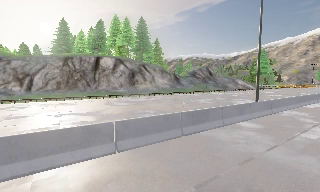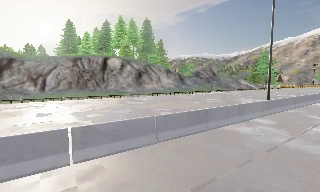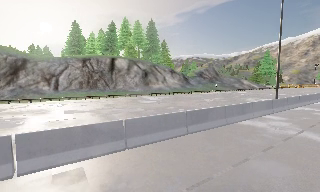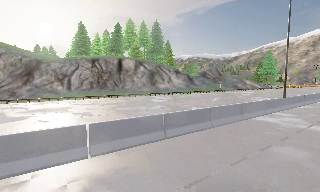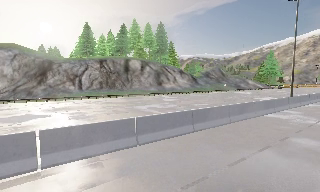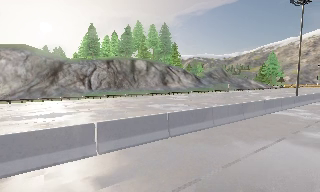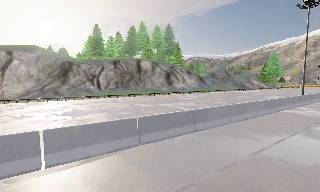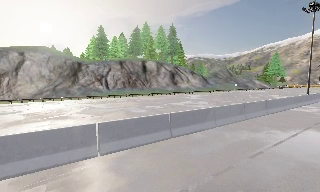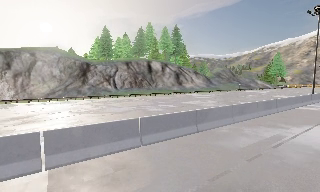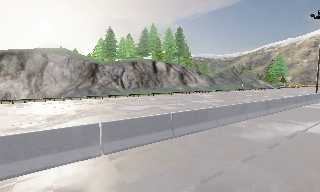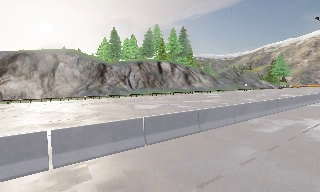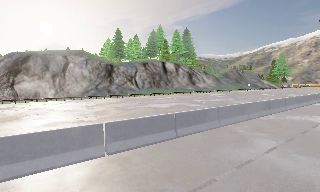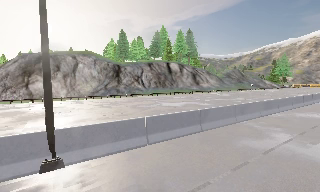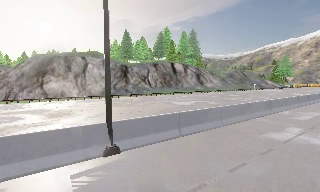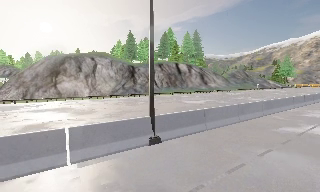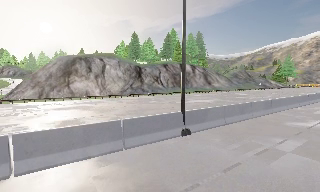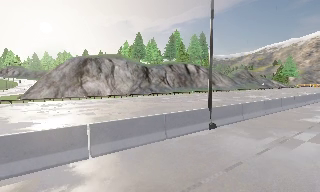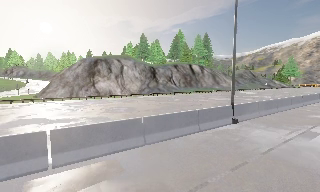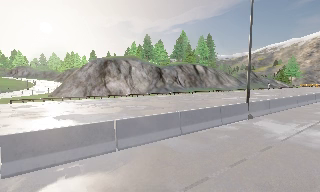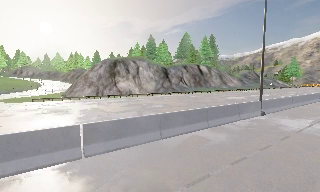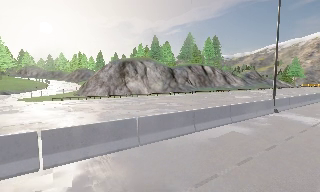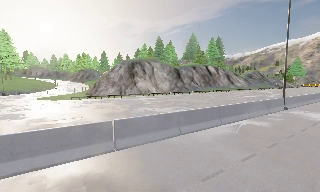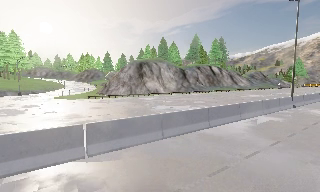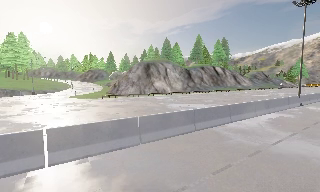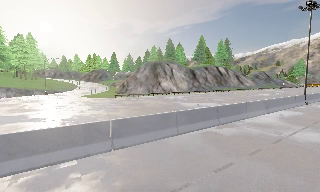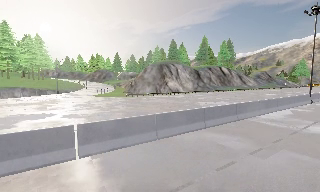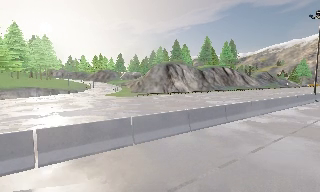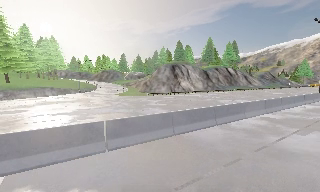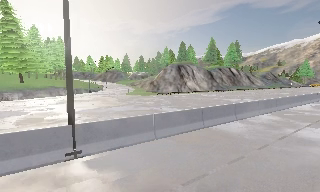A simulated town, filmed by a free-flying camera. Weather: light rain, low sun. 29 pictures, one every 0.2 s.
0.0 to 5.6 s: The camera travels to its left and backward, about 55 m, so close, fixed things drift to the right.
The film runs backward here.
